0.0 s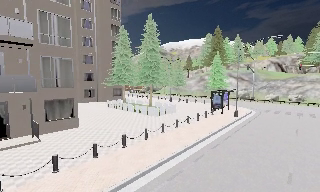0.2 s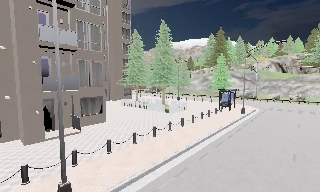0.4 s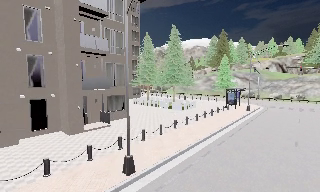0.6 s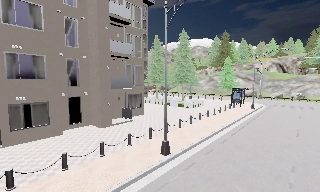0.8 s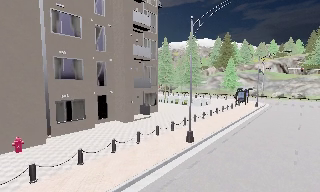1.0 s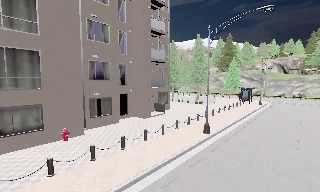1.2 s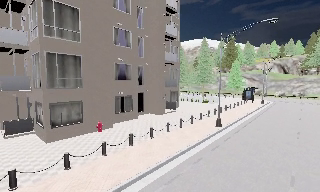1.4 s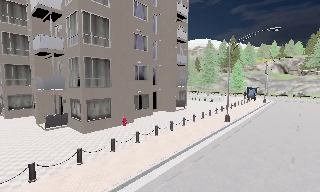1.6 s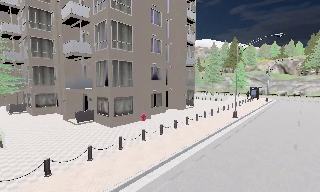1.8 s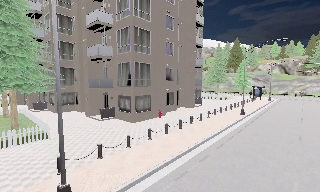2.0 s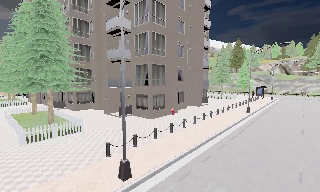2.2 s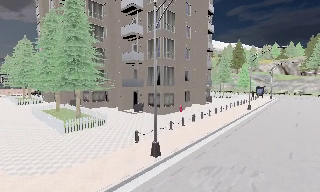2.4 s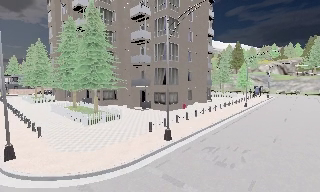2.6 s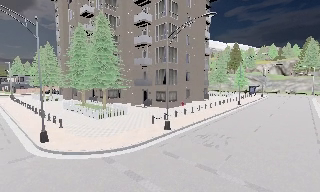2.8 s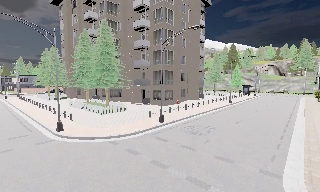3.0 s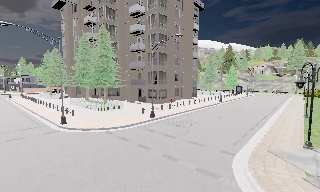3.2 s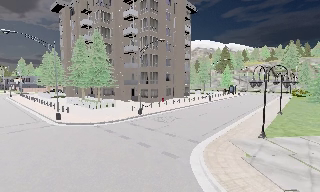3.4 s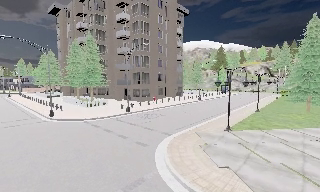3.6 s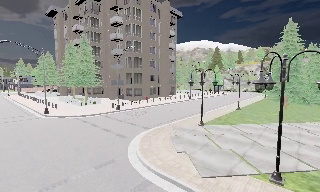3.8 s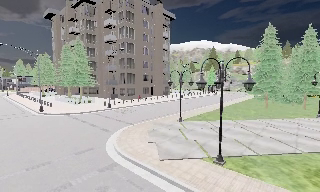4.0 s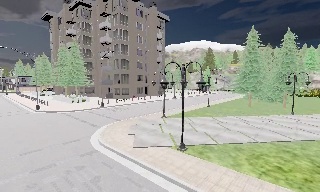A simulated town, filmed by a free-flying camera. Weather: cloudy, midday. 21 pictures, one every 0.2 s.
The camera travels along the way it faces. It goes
backward.
0.0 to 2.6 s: The camera travels backward and to its left, about 30 m, so what stands in front gets smaller.
2.6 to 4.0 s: The camera travels backward and to its right, about 15 m, so what stands in front gets smaller.
The film runs backward here.
